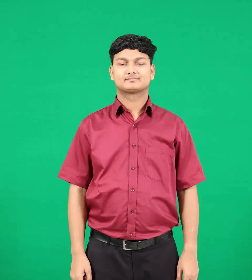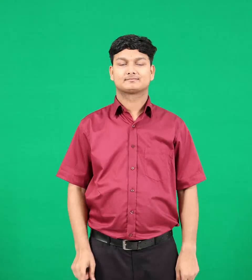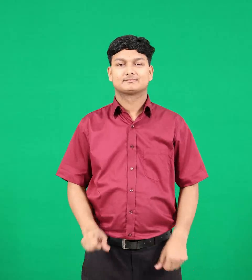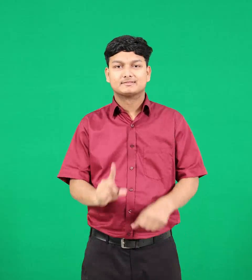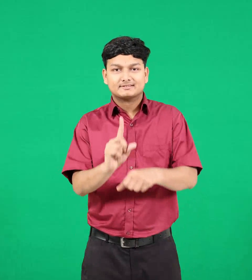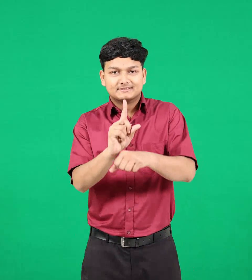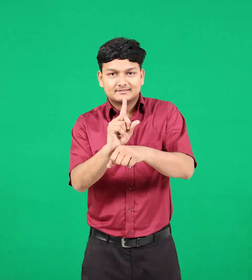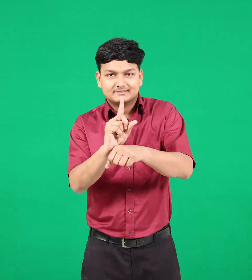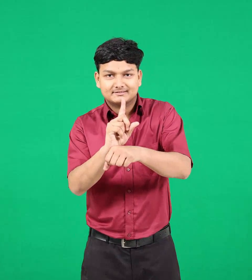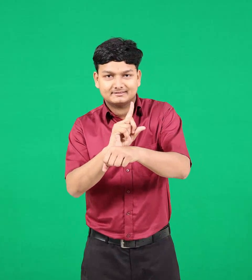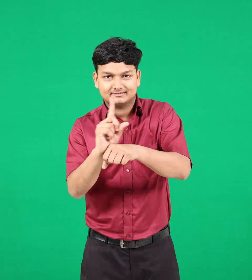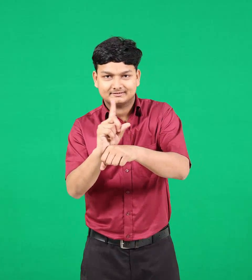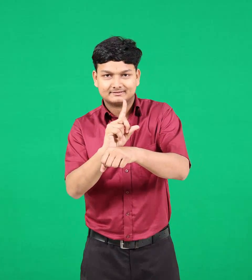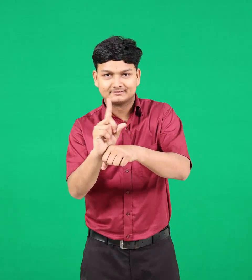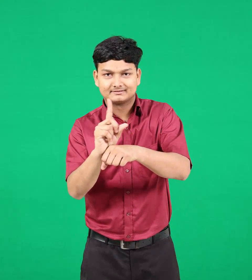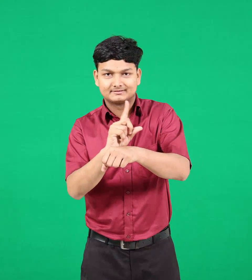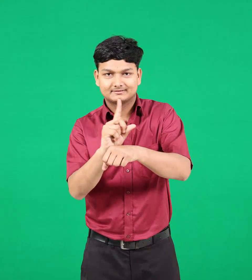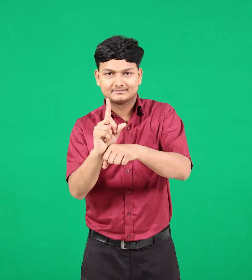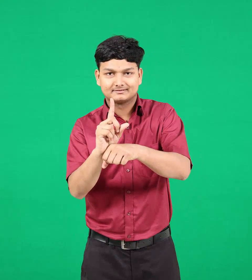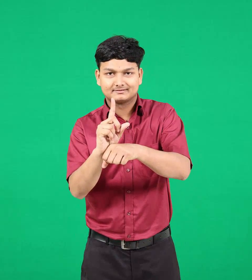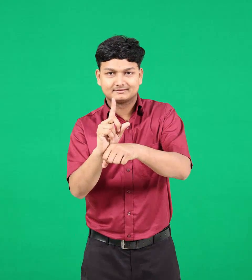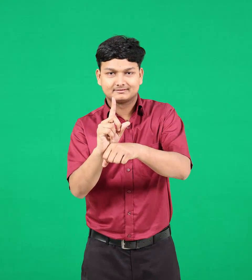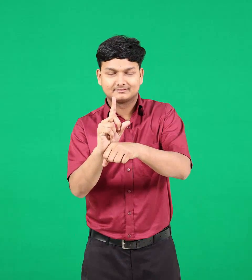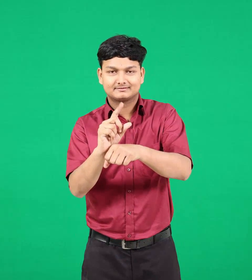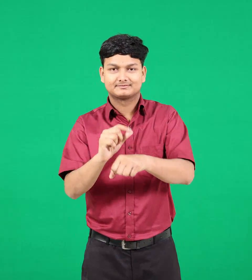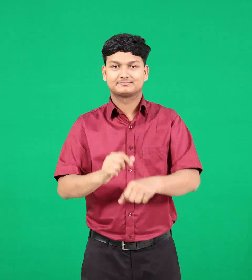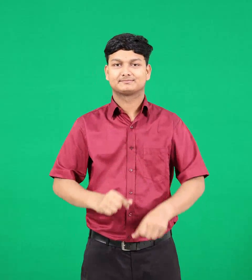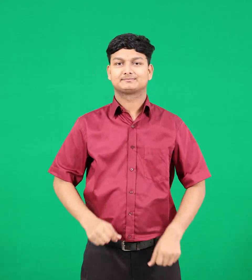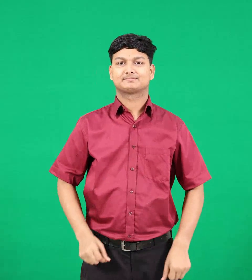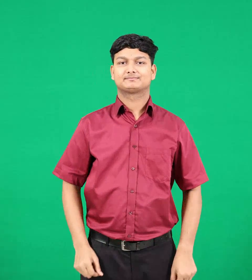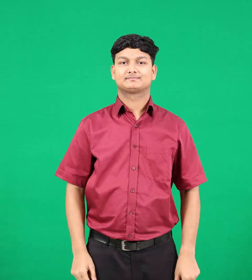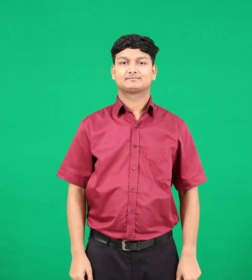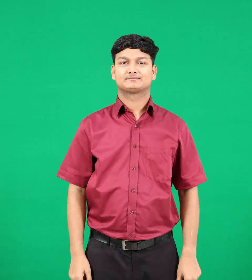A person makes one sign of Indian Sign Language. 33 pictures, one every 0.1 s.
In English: grey
